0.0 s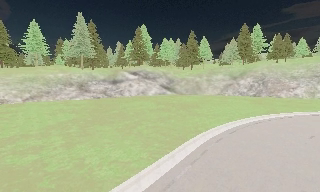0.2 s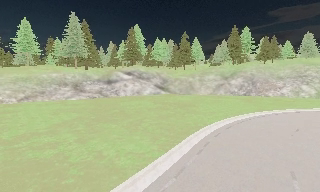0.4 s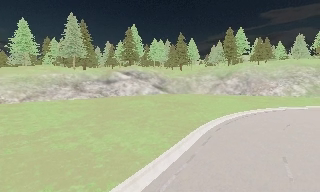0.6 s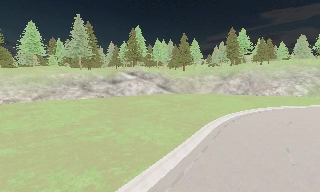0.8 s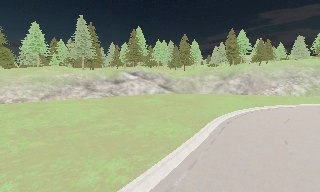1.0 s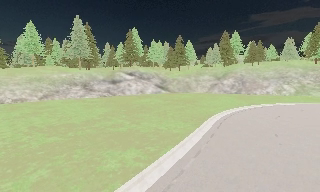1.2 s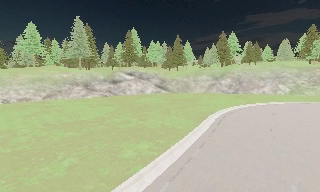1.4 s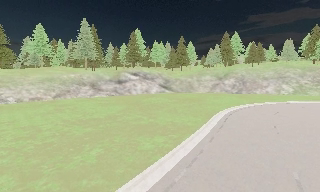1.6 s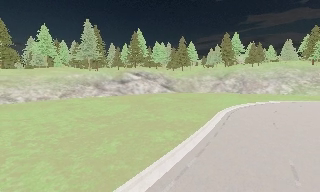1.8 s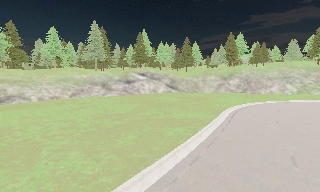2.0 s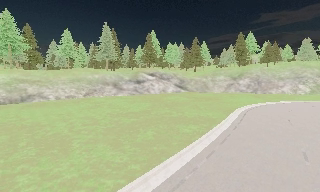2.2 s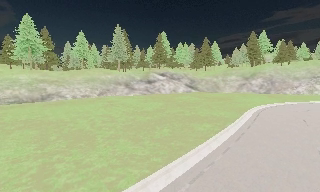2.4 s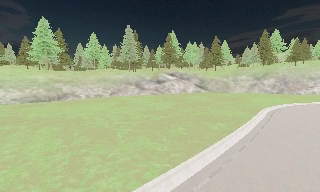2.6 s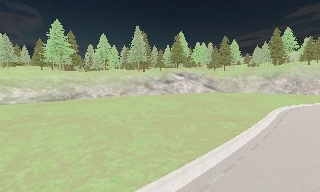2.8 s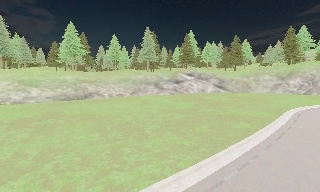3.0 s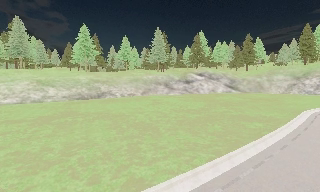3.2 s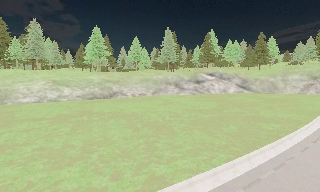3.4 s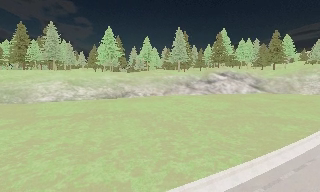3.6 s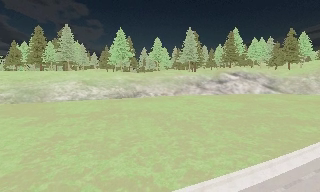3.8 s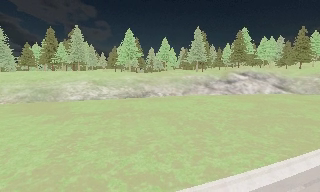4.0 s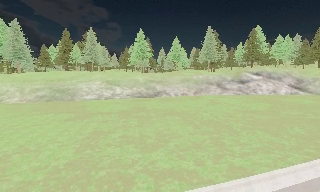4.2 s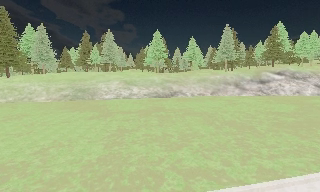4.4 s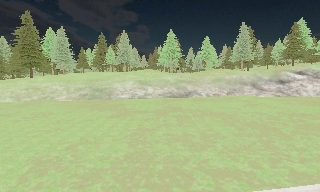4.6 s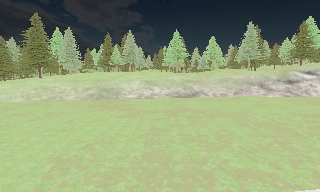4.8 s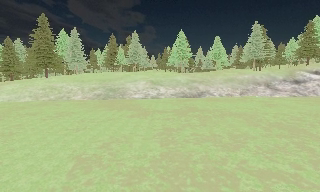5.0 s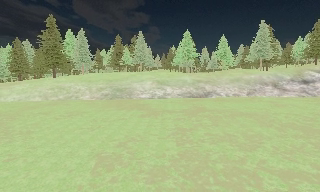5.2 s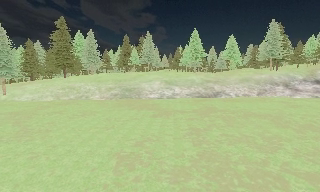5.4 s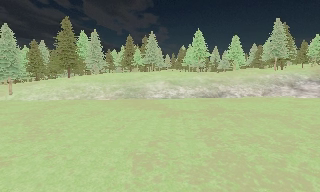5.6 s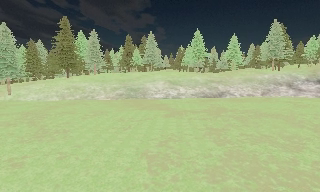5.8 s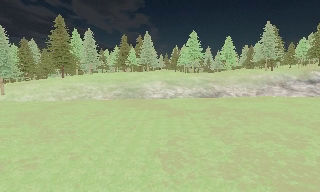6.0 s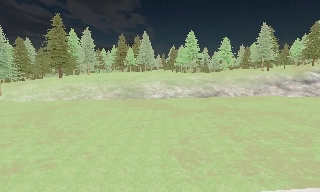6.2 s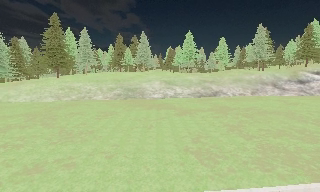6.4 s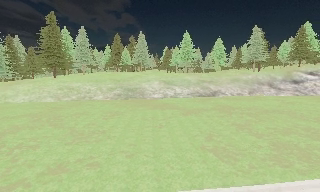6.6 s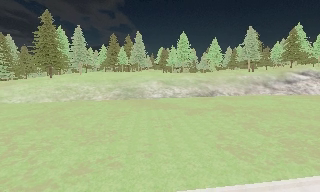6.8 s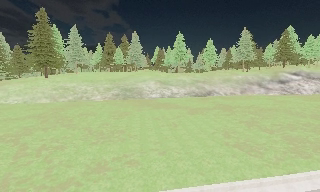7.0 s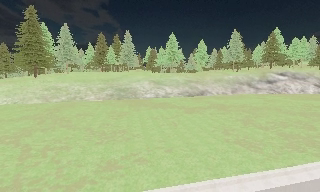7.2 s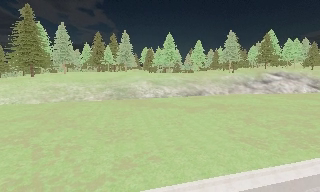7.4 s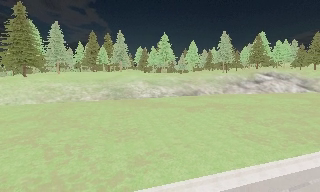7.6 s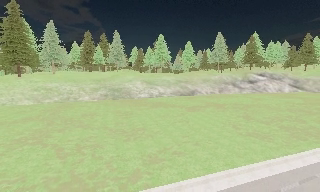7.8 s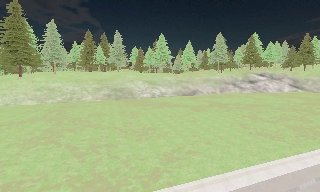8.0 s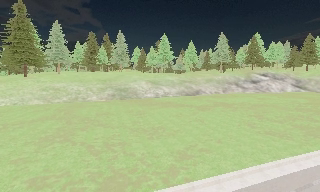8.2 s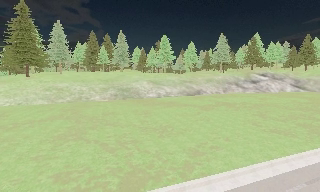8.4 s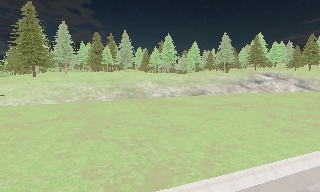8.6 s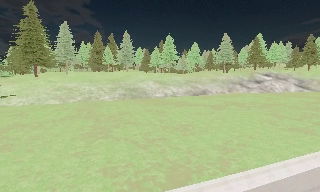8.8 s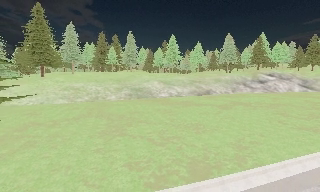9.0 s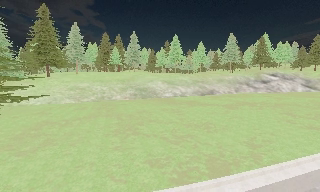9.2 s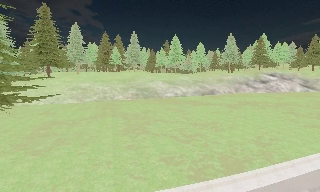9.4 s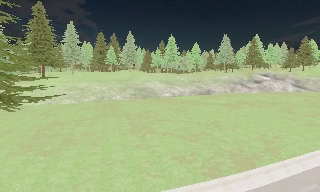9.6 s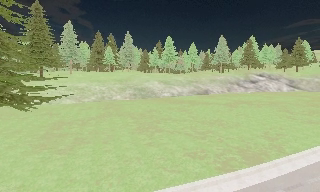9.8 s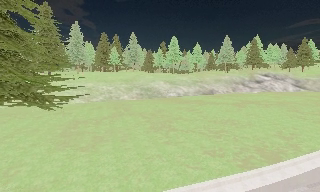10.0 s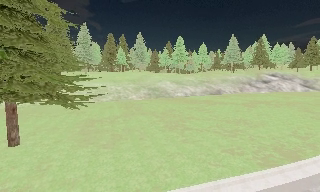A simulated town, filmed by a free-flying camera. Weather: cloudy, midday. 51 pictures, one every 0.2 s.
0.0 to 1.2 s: The camera travels backward and to its left, about 7 m, so what stands in front gets smaller.
1.2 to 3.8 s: The camera pans to its left, which is counterclockwise from overhead, by about 30 degrees. It travels backward and to its left, about 9 m. It loses speed.
3.8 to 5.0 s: The scene slides to the right, as the camera pans about 15 degrees to its left. It travels to its left, about 3.5 m, so close, fixed things drift to the right.
5.0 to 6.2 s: The camera travels to its left, about 4.5 m, so close, fixed things drift to the right.
6.2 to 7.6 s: The camera pans to its right, which is clockwise from overhead, by about 15 degrees. It travels to its left, about 6 m.
7.6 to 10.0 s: The camera travels to its left, about 9 m, so close, fixed things drift to the right.
The film runs forward here.
